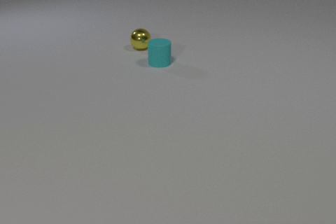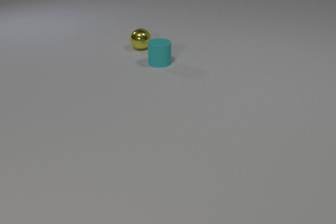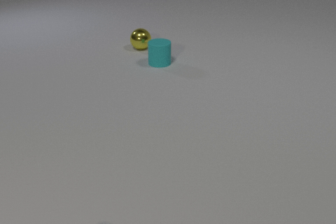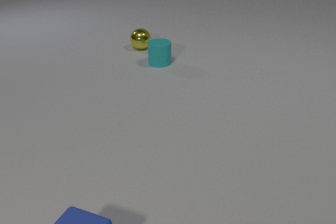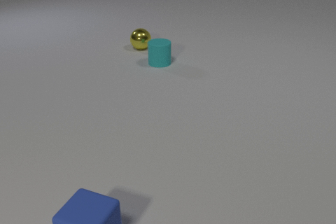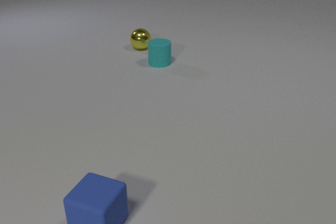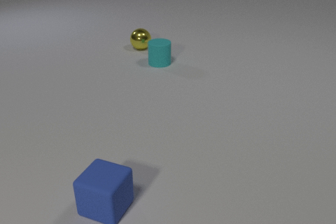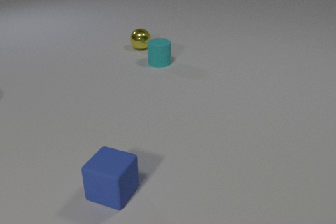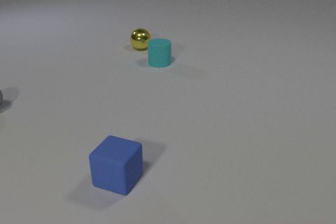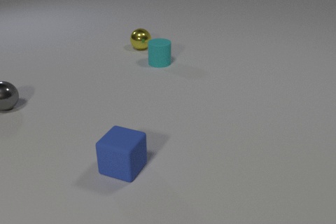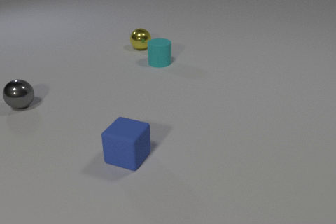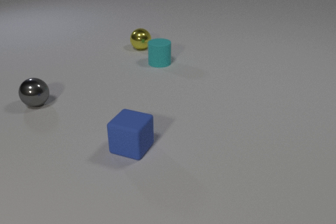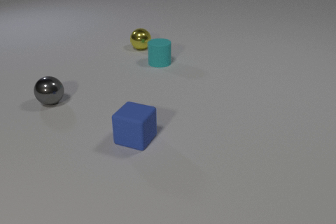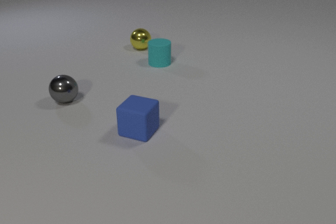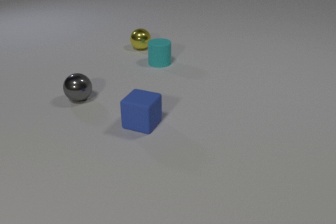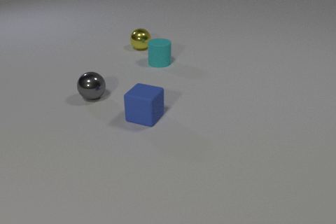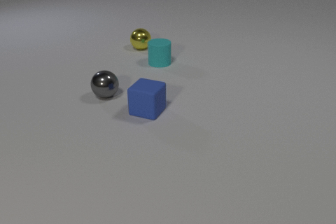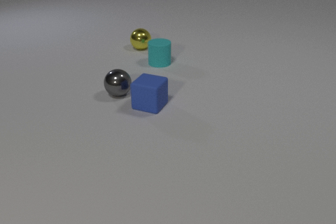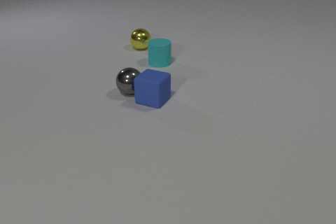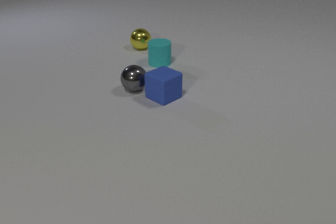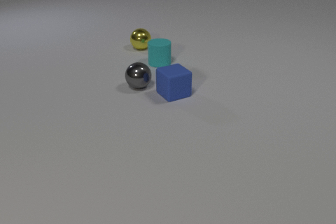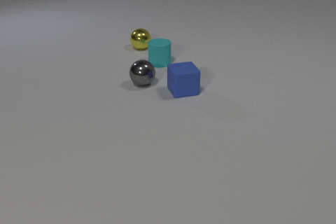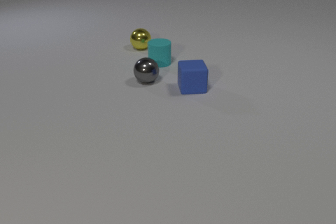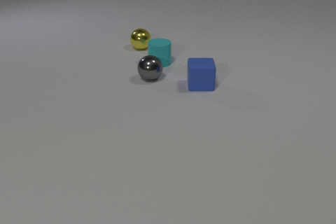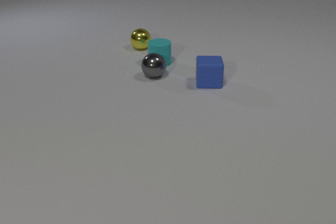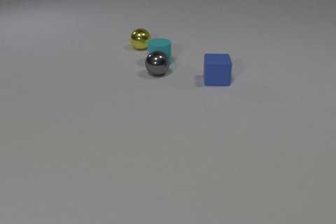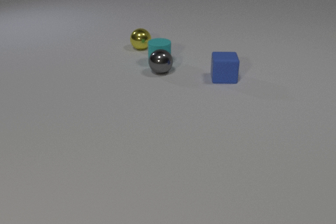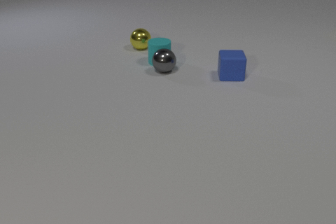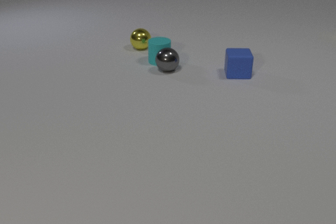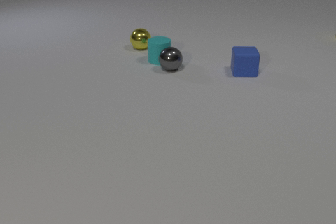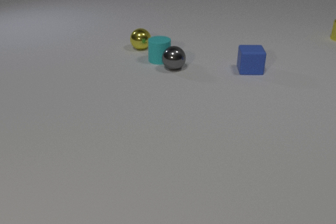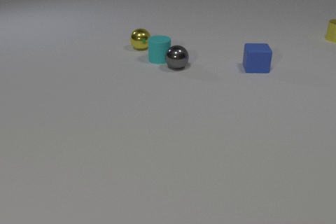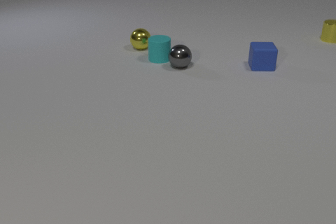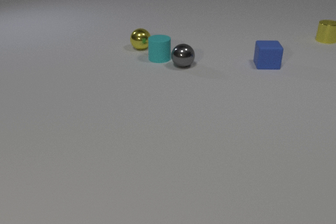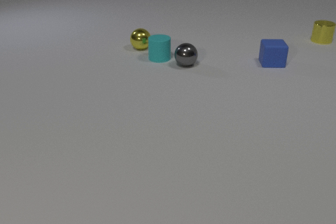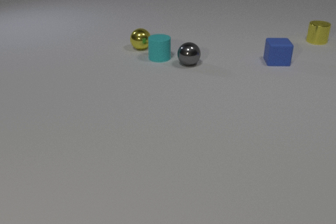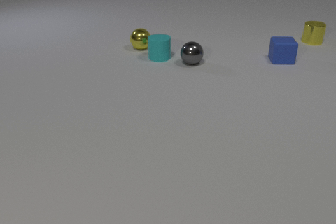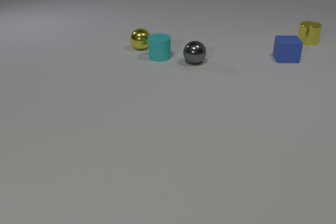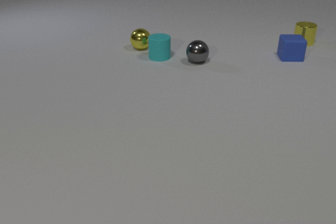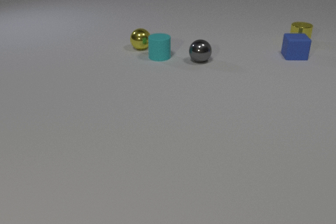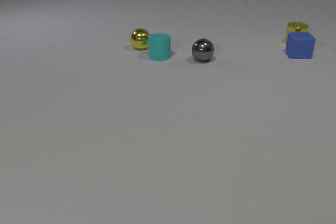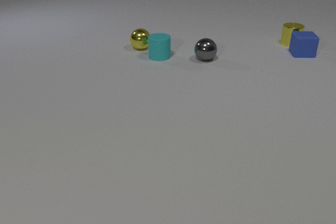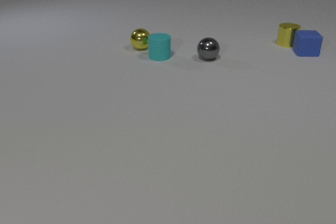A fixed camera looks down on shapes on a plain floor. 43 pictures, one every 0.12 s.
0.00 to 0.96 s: The blue rubber cube comes in at the bottom edge, slides away from the camera.
0.96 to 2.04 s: The blue rubber cube slides away from the camera. The gray metal sphere rolls to the right.
2.04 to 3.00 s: The blue rubber cube slides to the right and away from the camera, spins clockwise seen from above by about 75 degrees, its near face sliding to the left. The gray metal sphere rolls away from the camera and to the right. The blue rubber cube and the gray metal sphere collide.
3.00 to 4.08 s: The blue rubber cube slides away from the camera and to the right. The gray metal sphere rolls to the right and away from the camera. The cyan rubber cylinder slides away from the camera. The yellow metal cylinder comes in at the right edge, slides to the left and toward the camera. The gray metal sphere and the cyan rubber cylinder collide.
4.08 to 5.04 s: The blue rubber cube slides away from the camera and to the right. The gray metal sphere rolls to the right and away from the camera. The yellow metal cylinder slides to the left and toward the camera.
How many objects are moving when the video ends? 3.
Are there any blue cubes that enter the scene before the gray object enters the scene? yes.
How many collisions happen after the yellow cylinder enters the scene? 0.
